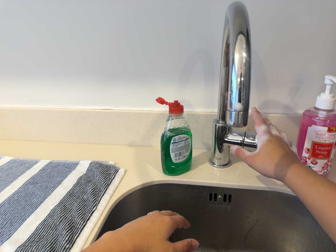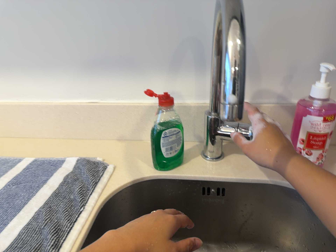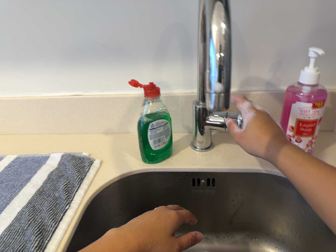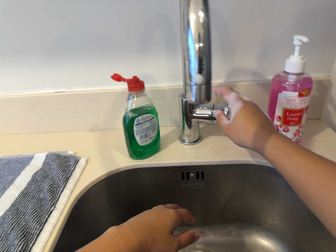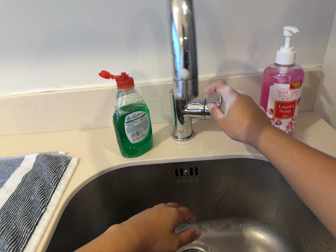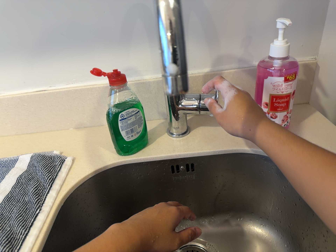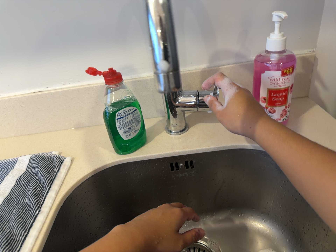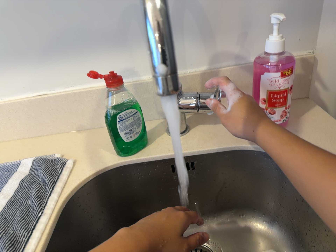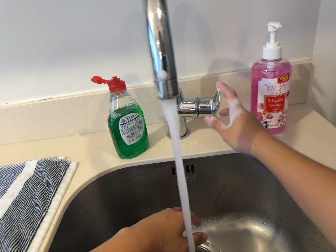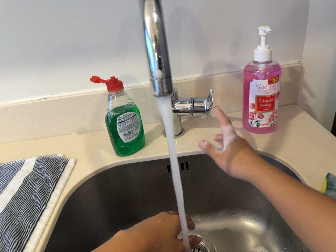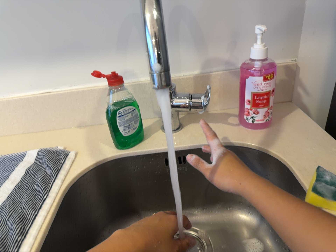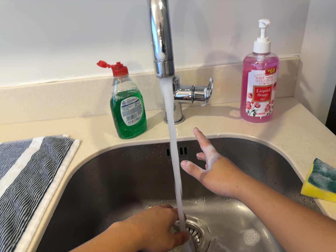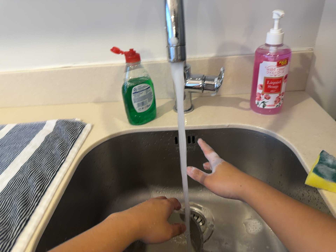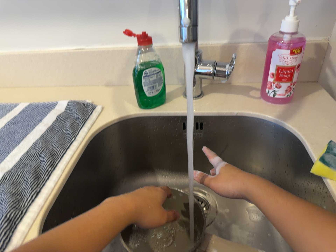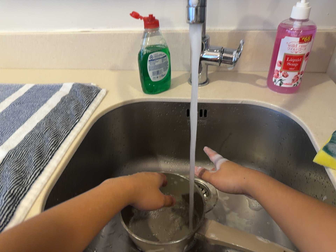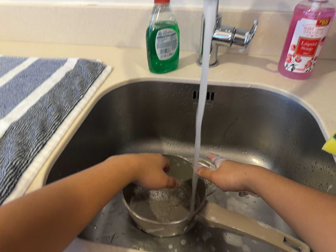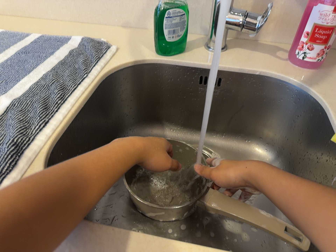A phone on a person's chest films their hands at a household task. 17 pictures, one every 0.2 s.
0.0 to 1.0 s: The camera travels forward, about 7 cm, so what stands in front looms larger. It rolls about its line of sight by about 10 degrees, and the scene rotates counterclockwise.
1.0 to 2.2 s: The camera travels backward, about 7 cm, so what stands in front gets smaller.
2.2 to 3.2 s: The camera's aim tips toward the bottom of its view by about 15 degrees, and the scene shifts upward. It rolls about its line of sight by about 15 degrees, and the scene rotates clockwise.
The film runs forward here.
